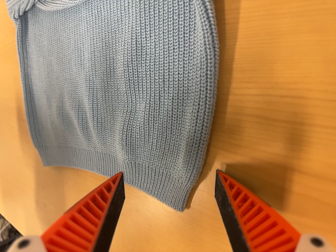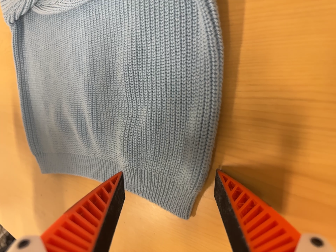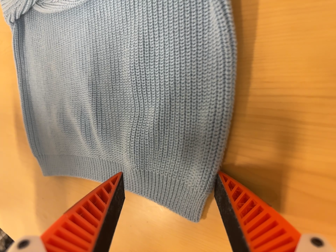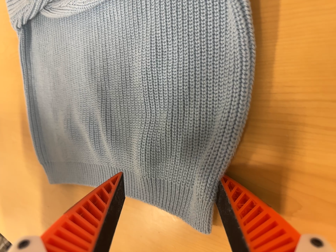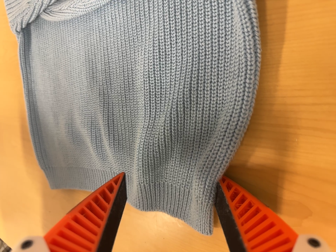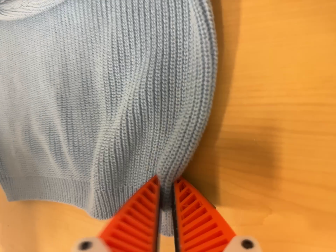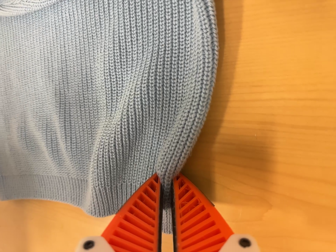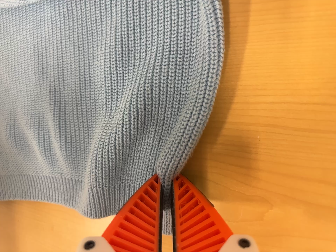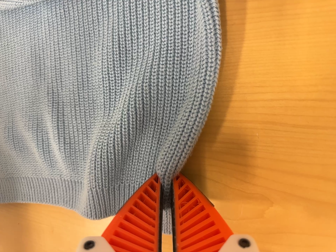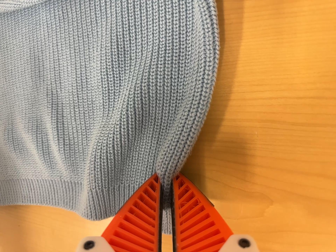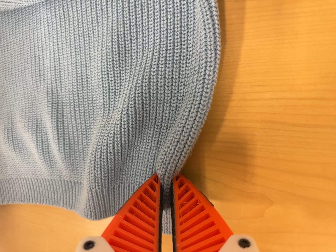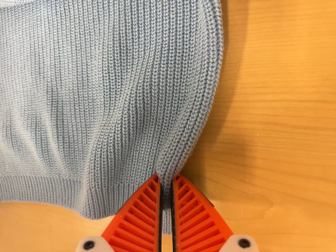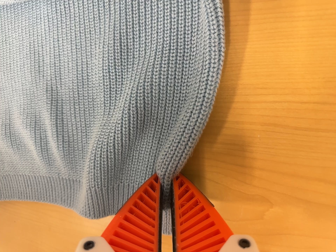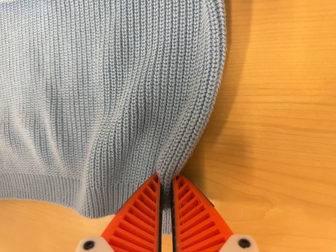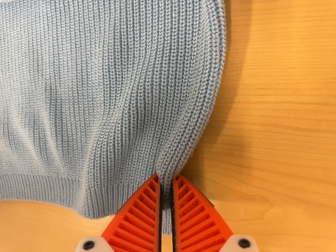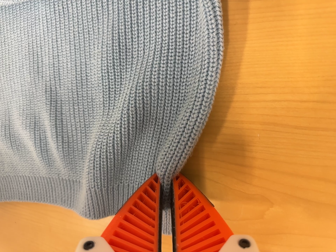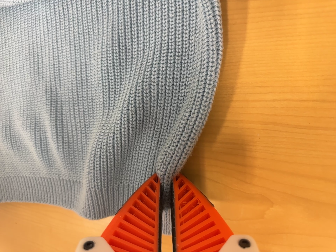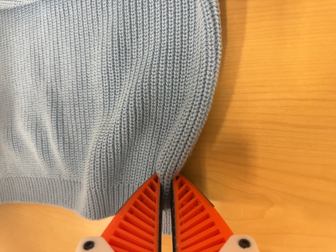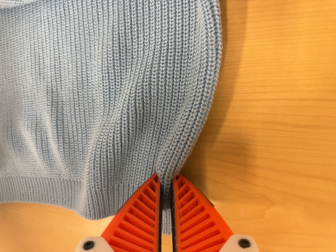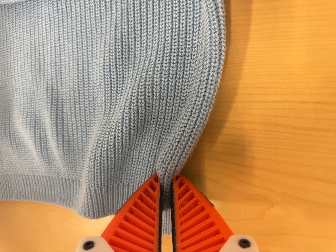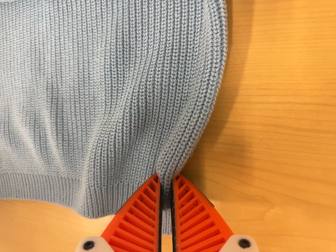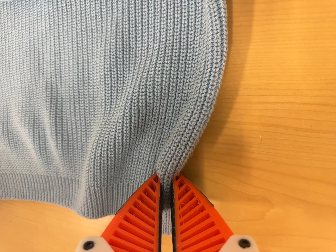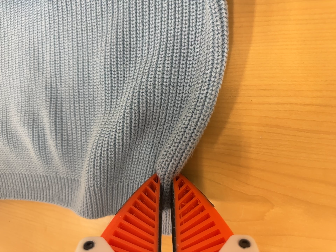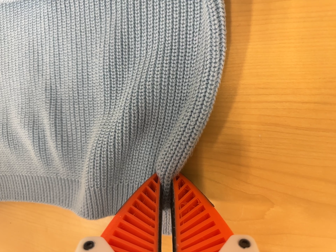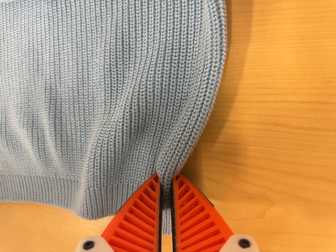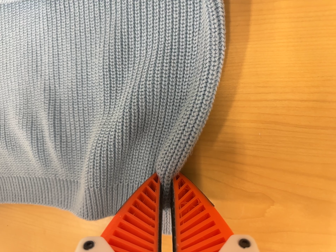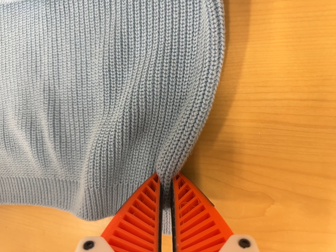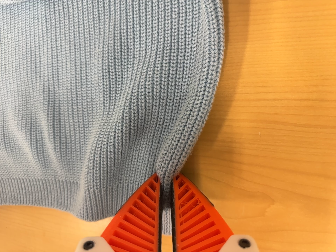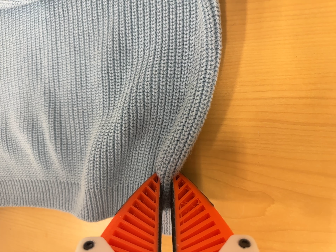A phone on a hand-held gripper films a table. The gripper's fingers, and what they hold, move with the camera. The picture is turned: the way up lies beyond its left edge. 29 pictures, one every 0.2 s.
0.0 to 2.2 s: The scene slides to the left, as the camera pans about 15 degrees to its right. It travels to its left, about 6 cm.
2.2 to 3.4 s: The camera keeps its place and its aim.
3.4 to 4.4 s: The camera shifts only a little, or ends up much as it began.
4.4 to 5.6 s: The camera keeps its place and its aim.
The film runs forward here.
